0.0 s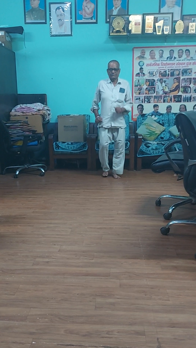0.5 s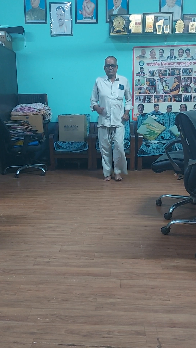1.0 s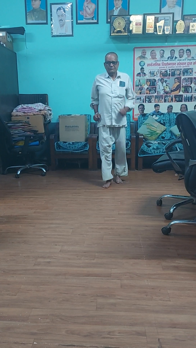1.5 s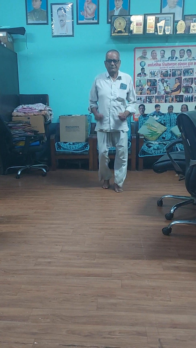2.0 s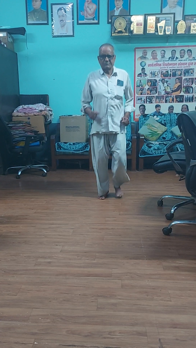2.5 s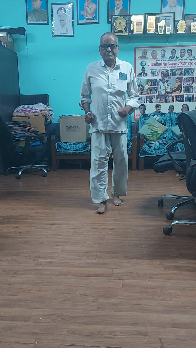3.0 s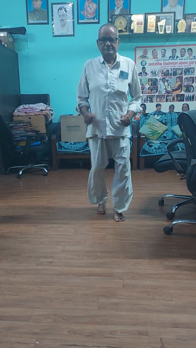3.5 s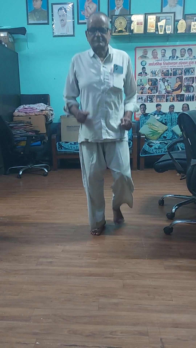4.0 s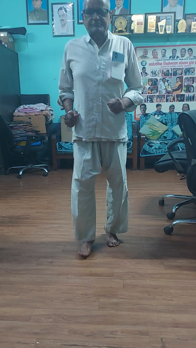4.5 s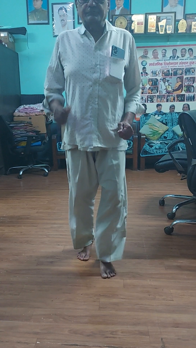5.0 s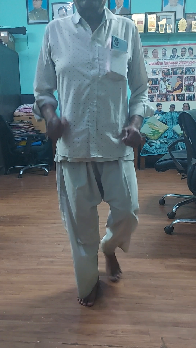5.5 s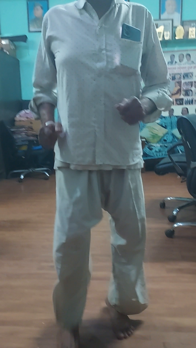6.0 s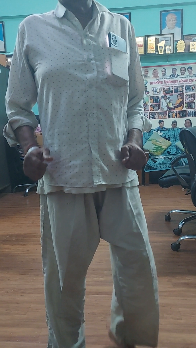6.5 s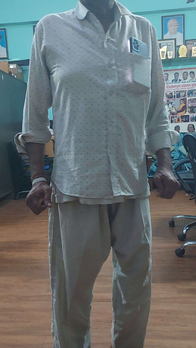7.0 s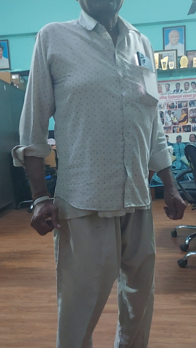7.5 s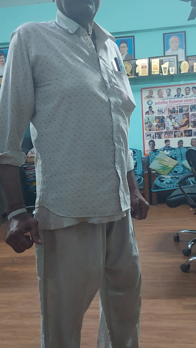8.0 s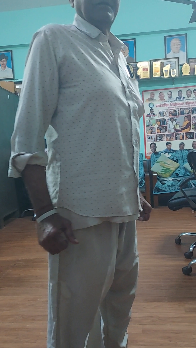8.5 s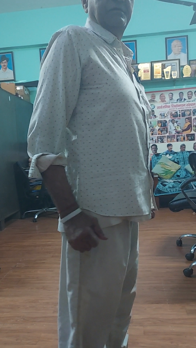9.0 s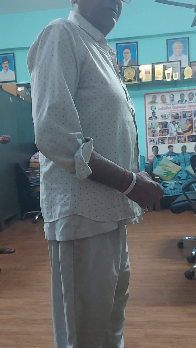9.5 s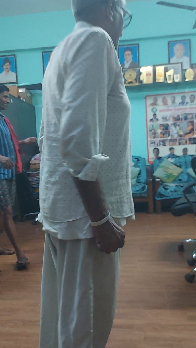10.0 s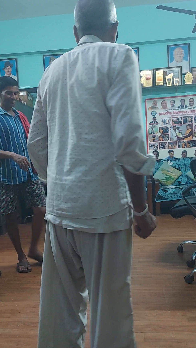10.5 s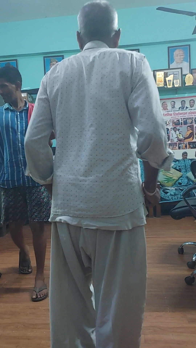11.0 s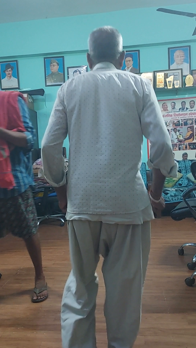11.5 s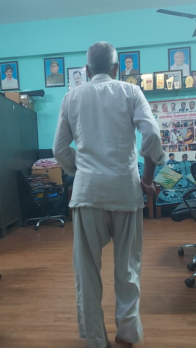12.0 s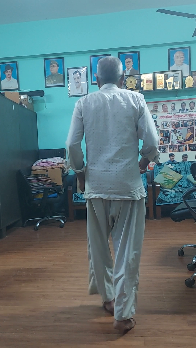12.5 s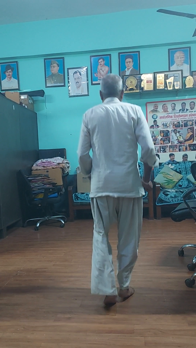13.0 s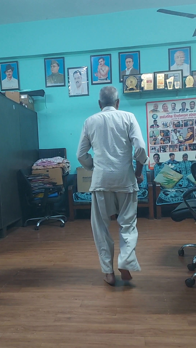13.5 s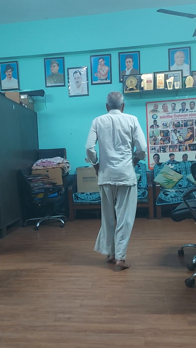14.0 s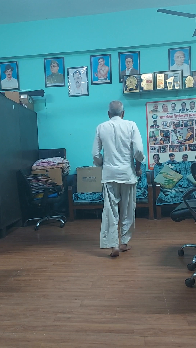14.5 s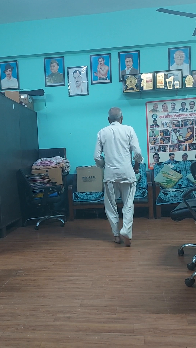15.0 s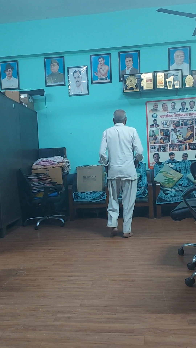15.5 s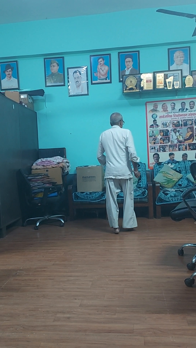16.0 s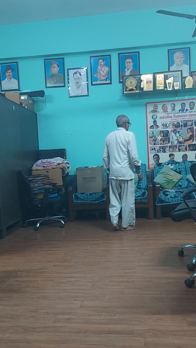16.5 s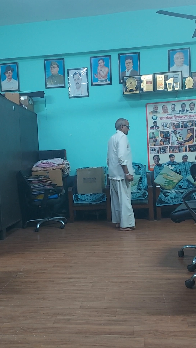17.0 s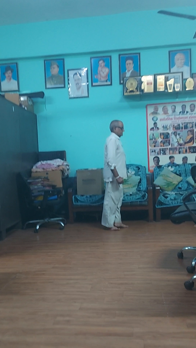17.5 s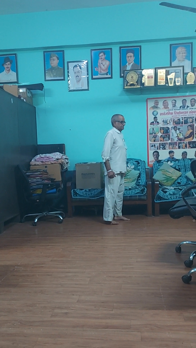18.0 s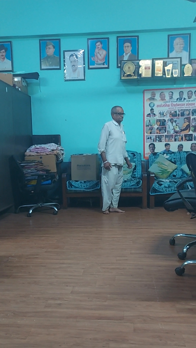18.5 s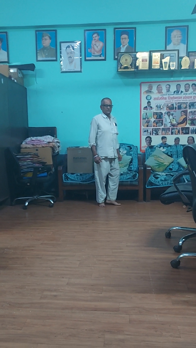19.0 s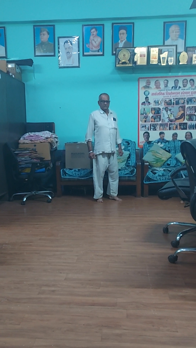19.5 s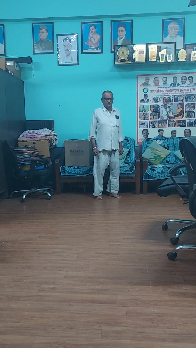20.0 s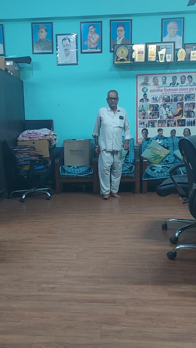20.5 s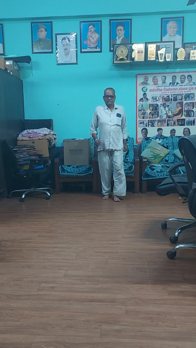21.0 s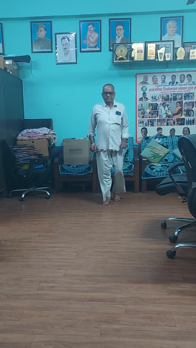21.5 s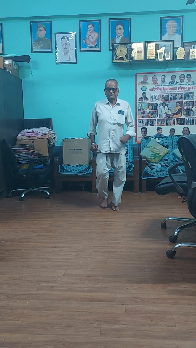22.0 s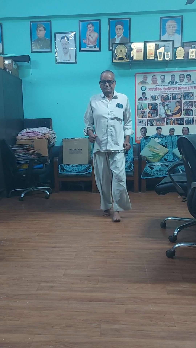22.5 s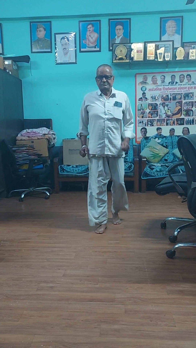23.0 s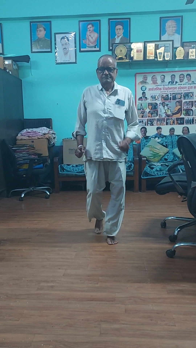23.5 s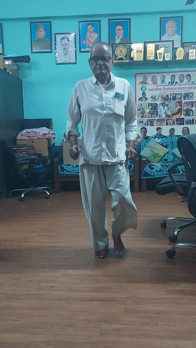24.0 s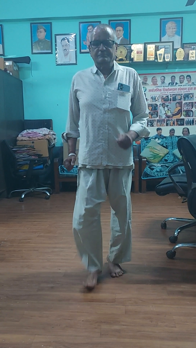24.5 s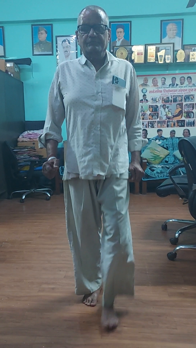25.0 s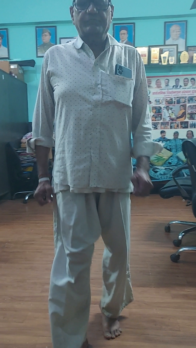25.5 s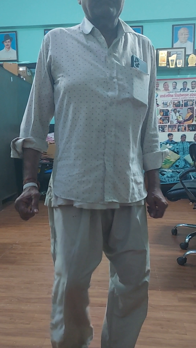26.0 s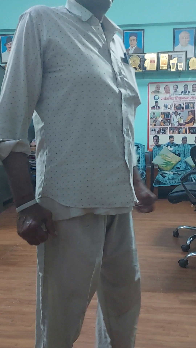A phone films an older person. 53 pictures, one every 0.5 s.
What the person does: Jogging.
